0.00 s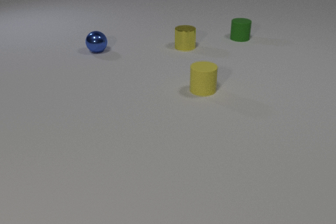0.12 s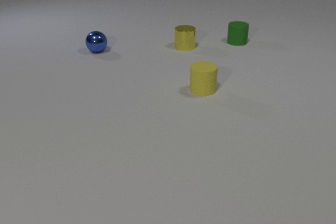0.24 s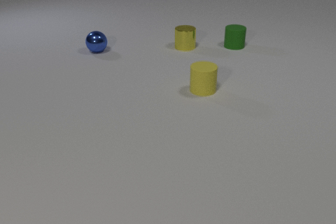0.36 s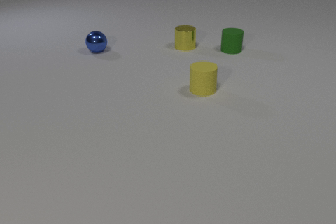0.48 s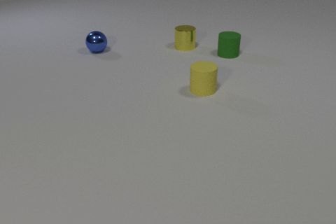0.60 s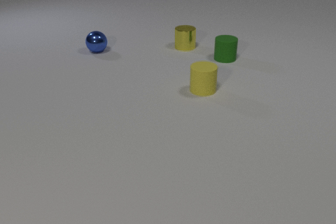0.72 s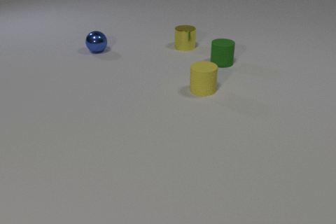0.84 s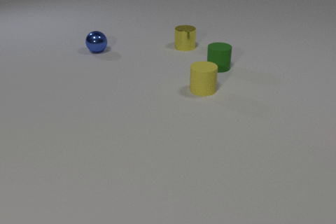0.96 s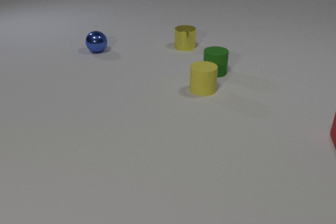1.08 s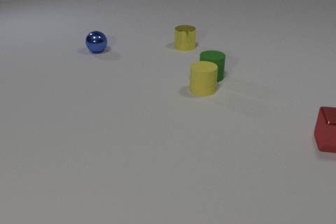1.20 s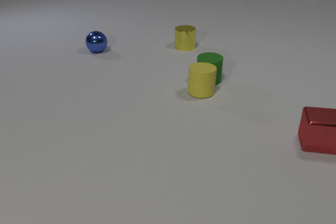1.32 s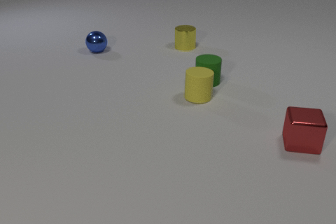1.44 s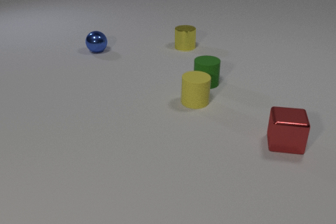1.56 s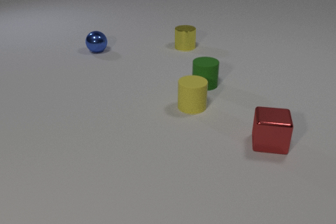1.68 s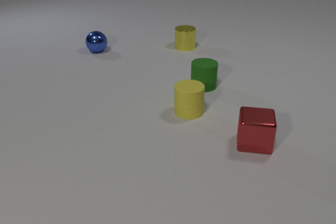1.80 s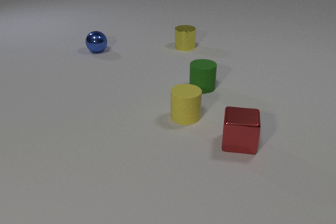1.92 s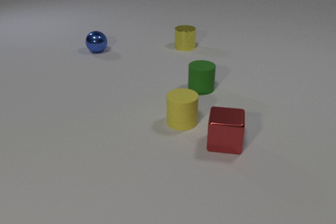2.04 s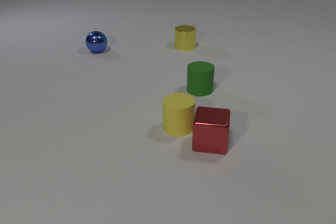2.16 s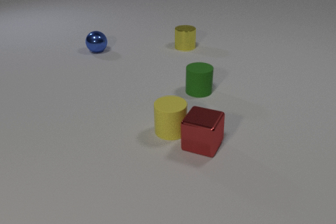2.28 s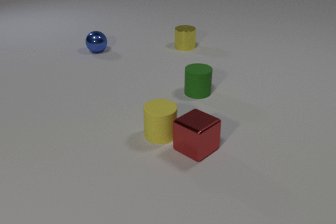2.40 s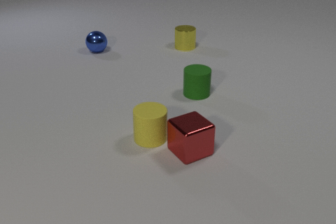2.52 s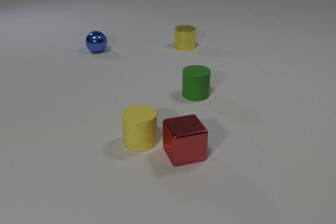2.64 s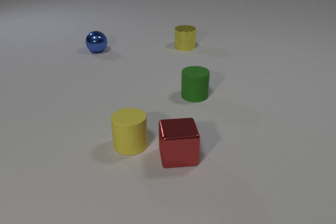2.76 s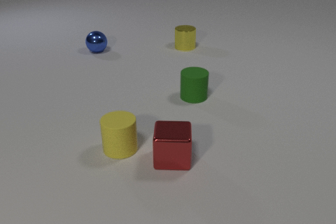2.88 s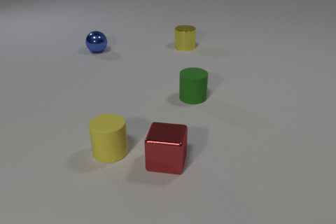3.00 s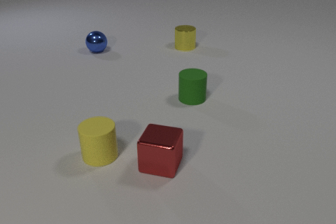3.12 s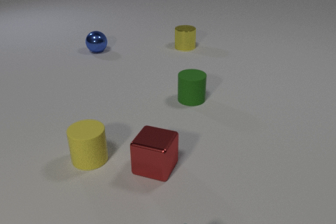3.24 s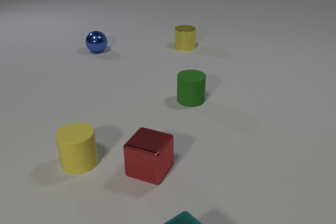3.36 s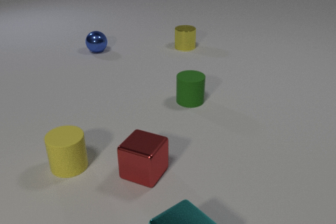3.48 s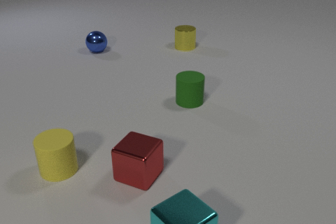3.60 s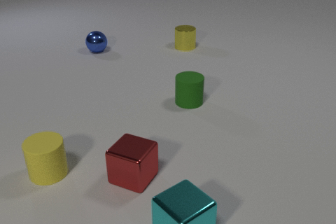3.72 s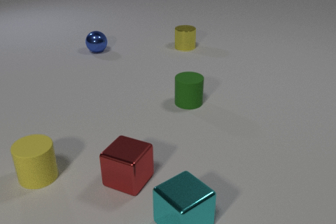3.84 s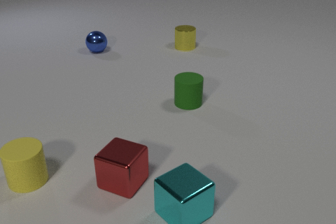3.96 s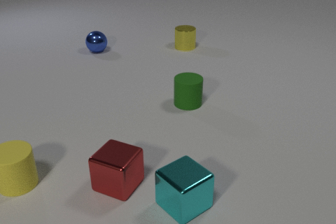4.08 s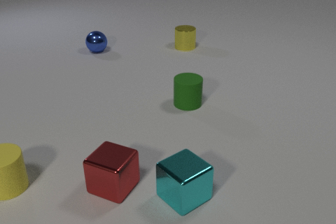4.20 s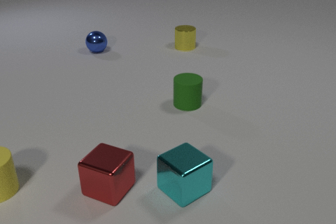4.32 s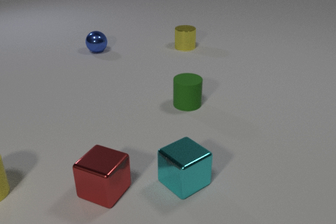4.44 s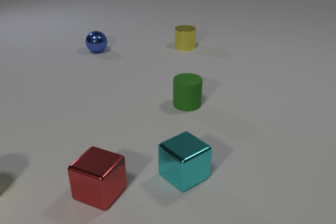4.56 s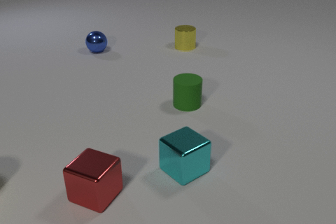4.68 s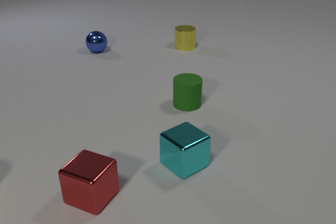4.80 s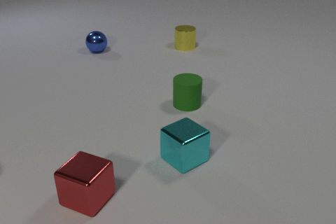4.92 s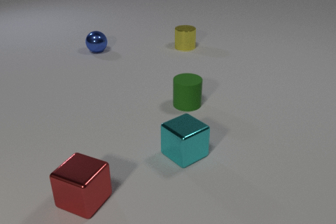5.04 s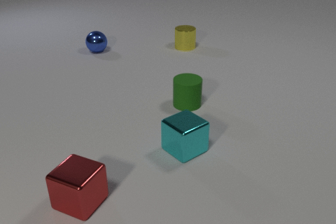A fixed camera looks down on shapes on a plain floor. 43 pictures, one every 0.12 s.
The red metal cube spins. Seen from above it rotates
clockwise.
The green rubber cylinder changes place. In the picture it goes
toward the camera.
0.00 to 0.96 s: The green rubber cylinder slides toward the camera. The red metal cube comes in at the right edge.
0.96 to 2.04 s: The green rubber cylinder slides toward the camera. The yellow rubber cylinder slides toward the camera. The red metal cube slides to the left. The green rubber cylinder and the yellow rubber cylinder collide.
2.04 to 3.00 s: The green rubber cylinder slides toward the camera. The yellow rubber cylinder slides to the left and toward the camera. The red metal cube slides to the left and toward the camera, spins so that its near face slides to the left, clockwise seen from above. The yellow rubber cylinder and the red metal cube collide.
3.00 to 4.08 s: The green rubber cylinder slides toward the camera. The yellow rubber cylinder slides to the left. The red metal cube slides to the left and toward the camera. The cyan metal cube comes in at the bottom edge, slides away from the camera.
4.08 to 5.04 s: The yellow rubber cylinder slides to the left, leaves at the left edge. The red metal cube slides to the left and toward the camera. The cyan metal cube slides away from the camera.
What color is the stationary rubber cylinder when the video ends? green.
Are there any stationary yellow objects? yes.
How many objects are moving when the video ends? 2.
